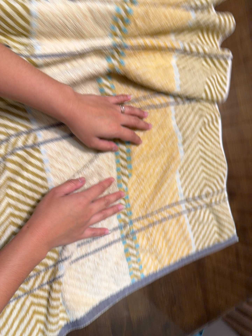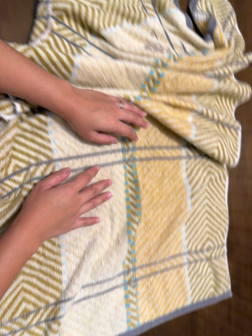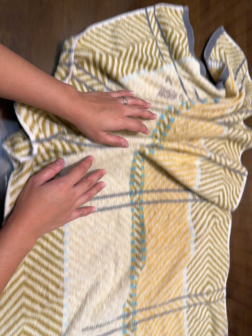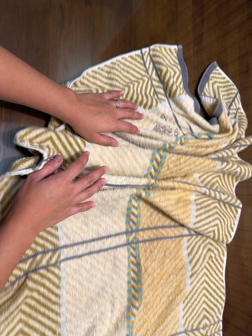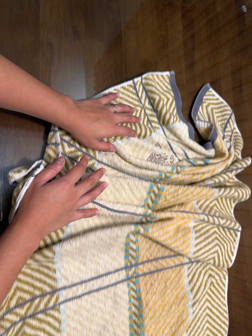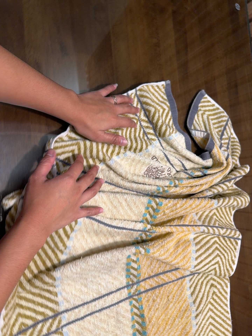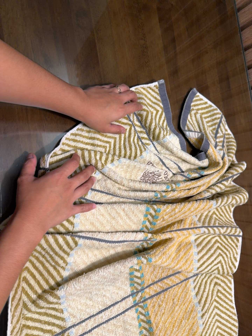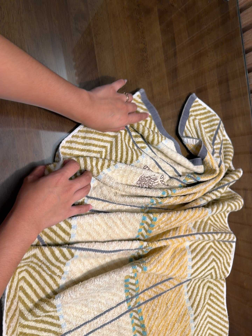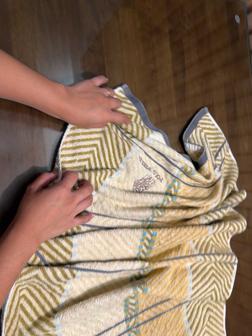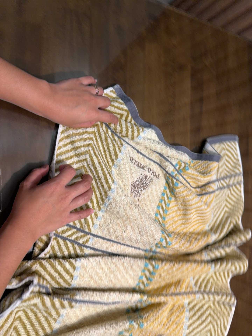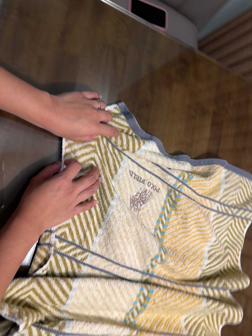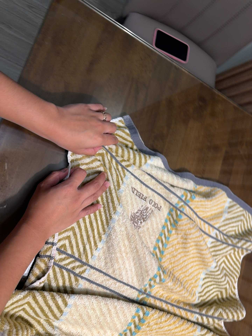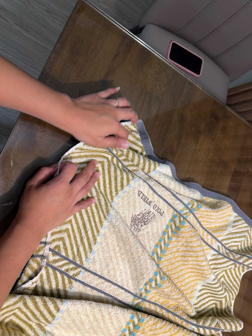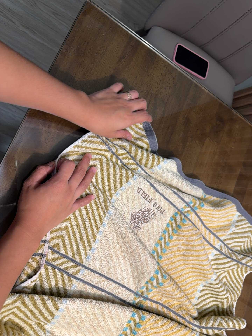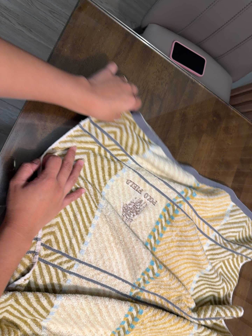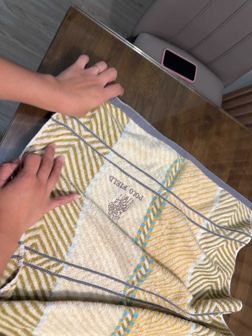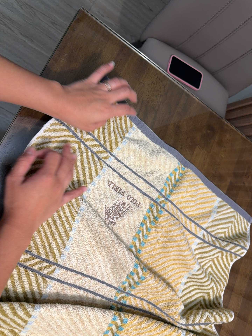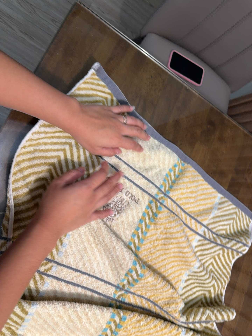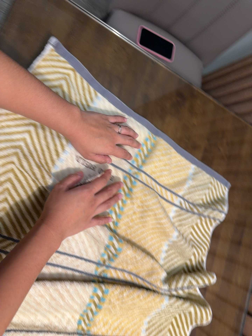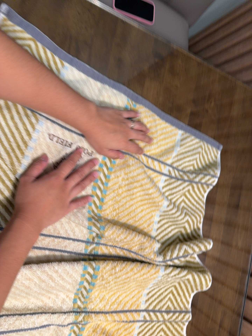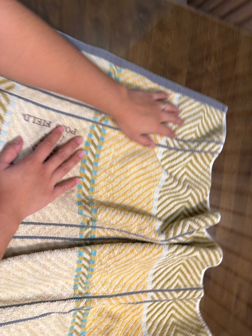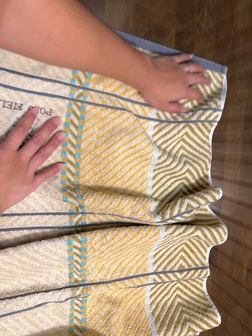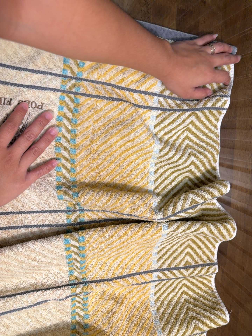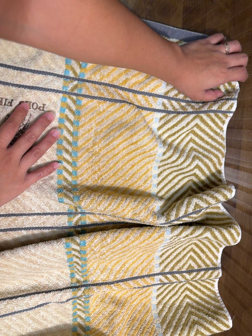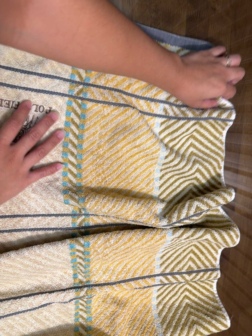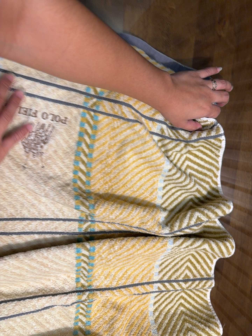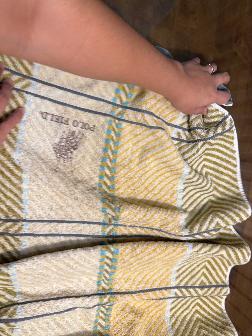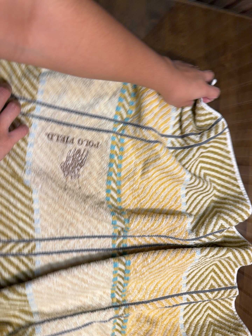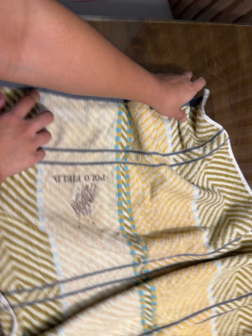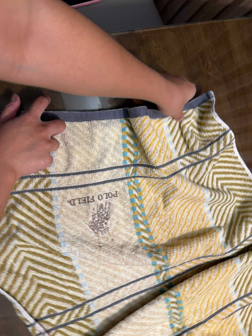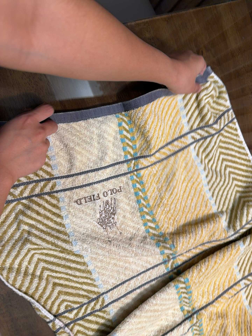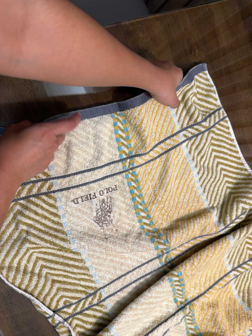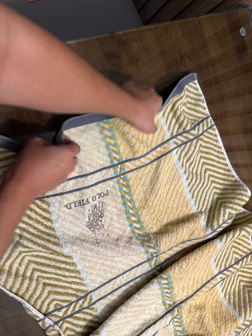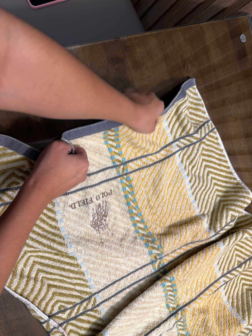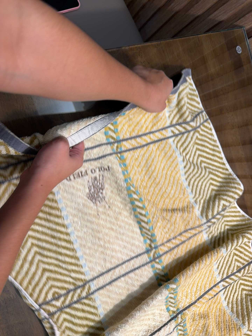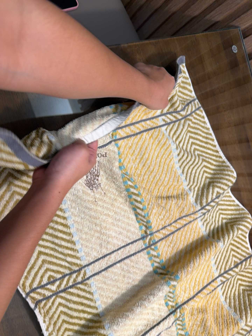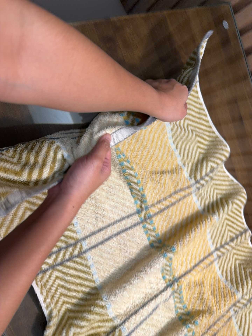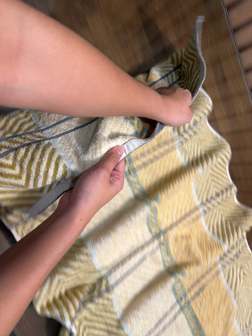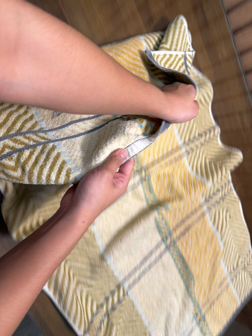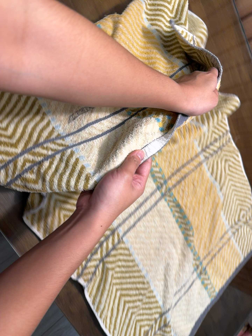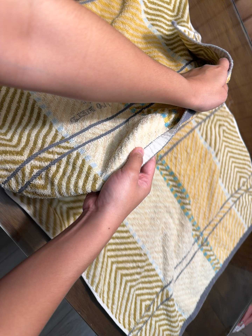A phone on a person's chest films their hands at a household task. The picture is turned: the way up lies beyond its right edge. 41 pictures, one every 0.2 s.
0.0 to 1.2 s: The camera travels toward the top of its view, about 32 cm, so close, fixed things drift downward.
1.2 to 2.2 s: The camera travels toward the top of its view, about 16 cm, so close, fixed things drift downward. Its aim tips toward the top of its view by about 10 degrees, and the scene shifts downward. It rolls about its line of sight by about 25 degrees, and the scene rotates clockwise.
2.2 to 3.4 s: The camera shifts only a little, or ends up much as it began.
3.4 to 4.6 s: The camera pans to its left by about 10 degrees. It travels to its right and forward, about 24 cm. Its aim tips toward the bottom of its view by about 25 degrees, and the scene shifts upward. It rolls about its line of sight by about 20 degrees, and the scene rotates counterclockwise.
4.6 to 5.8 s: The camera travels to its left, backward and toward the top of its view, about 16 cm. It rolls about its line of sight by about 15 degrees, and the scene rotates counterclockwise.
5.8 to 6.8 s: The camera shifts only a little, or ends up much as it began.
6.8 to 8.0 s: The camera travels toward the bottom of its view, about 40 cm, so close, fixed things drift upward. It rolls about its line of sight by about 15 degrees, and the scene rotates counterclockwise.
The film runs forward here.
